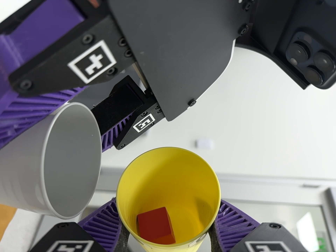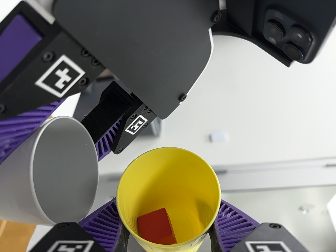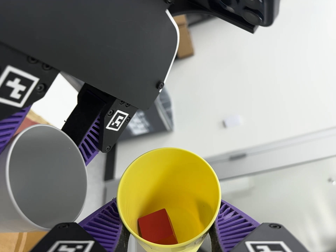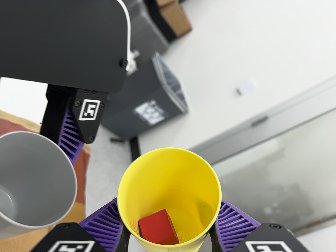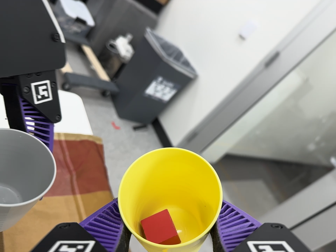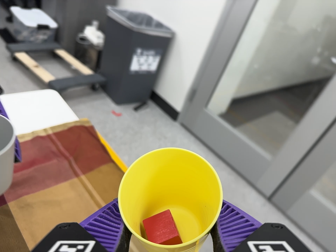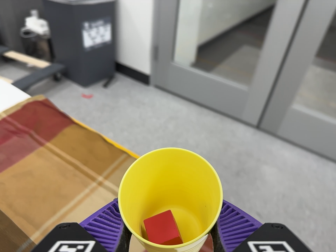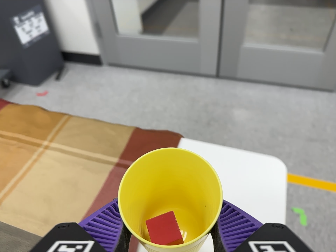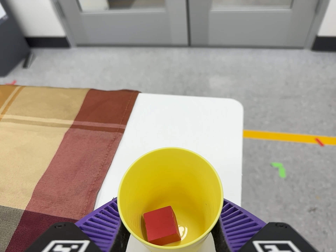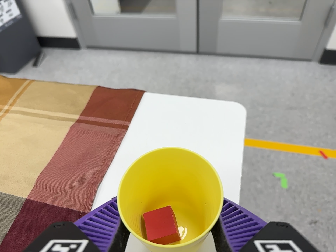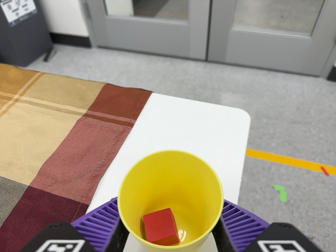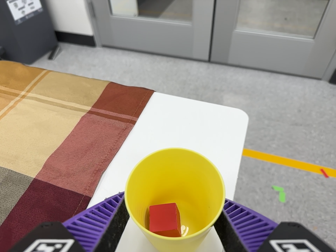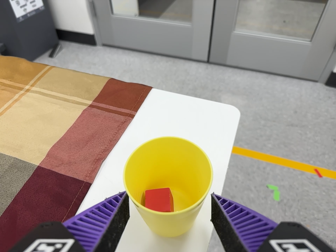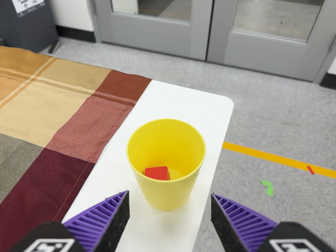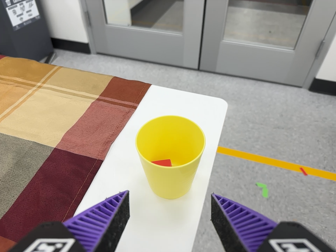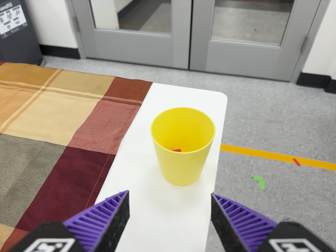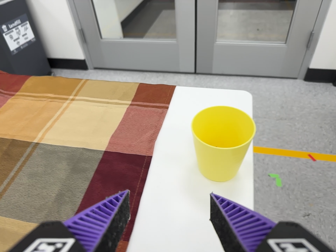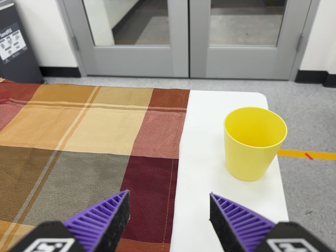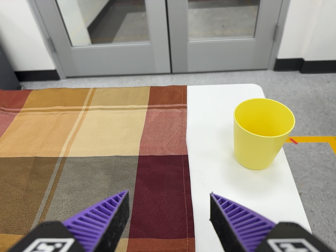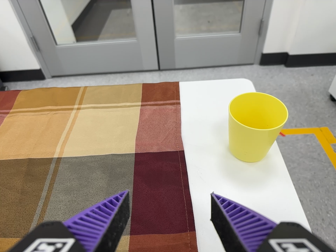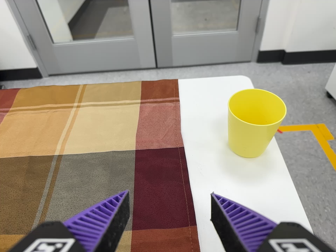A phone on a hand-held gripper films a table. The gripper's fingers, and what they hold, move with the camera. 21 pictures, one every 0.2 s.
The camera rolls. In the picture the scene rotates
counterclockwise.
0.0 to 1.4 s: The camera pans to its left by about 10 degrees. It travels to its right and toward the bottom of its view, about 40 cm, so close, fixed things drift to the left. Its aim tips toward the bottom of its view by about 30 degrees, and the scene shifts upward. It rolls about its line of sight by about 105 degrees, and the scene rotates counterclockwise.
1.4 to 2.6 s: The camera travels toward the bottom of its view, backward and to its right, about 12 cm, so close, fixed things drift upward.
2.6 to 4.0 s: The camera pans to its right by about 15 degrees. It travels to its left and backward, about 22 cm. It rolls about its line of sight by about 15 degrees, and the scene rotates counterclockwise.
The film runs backward here.
